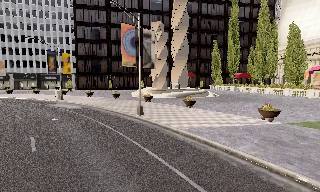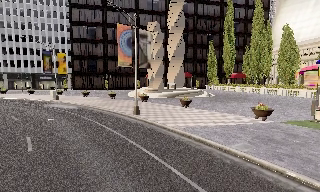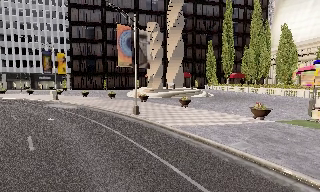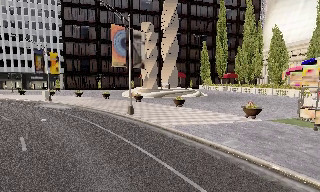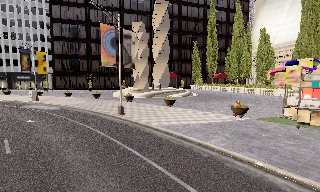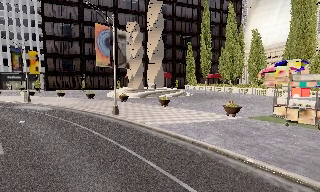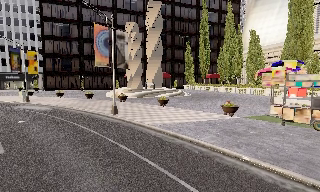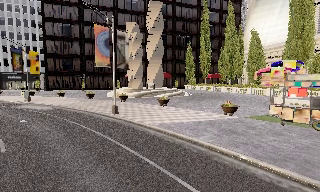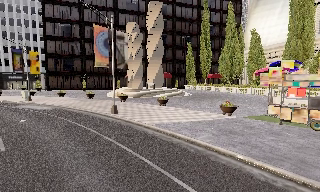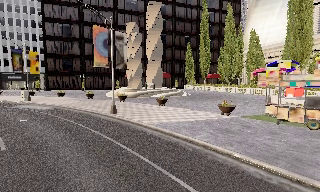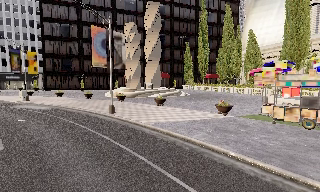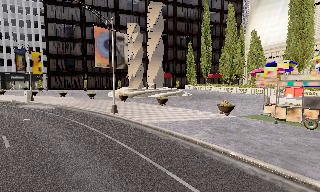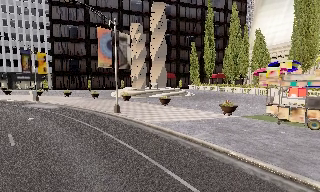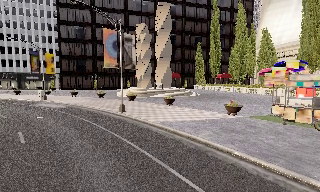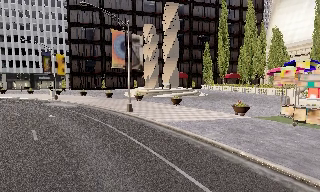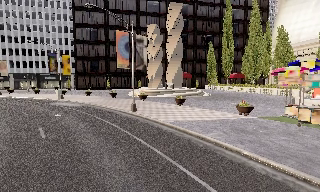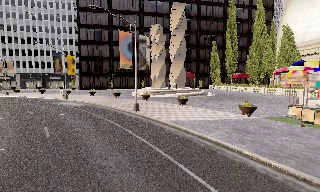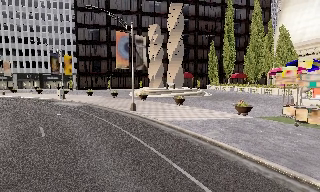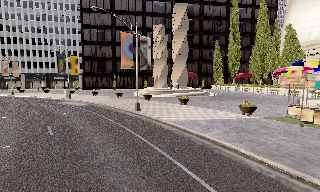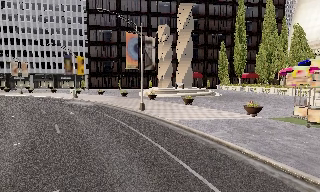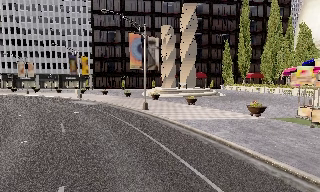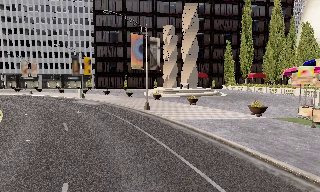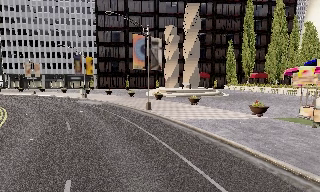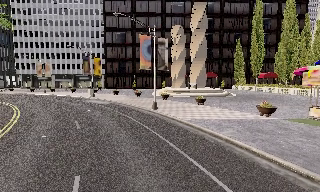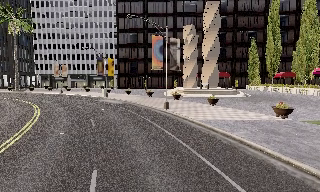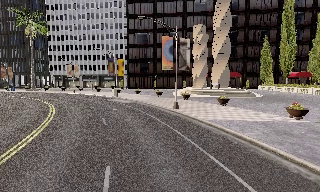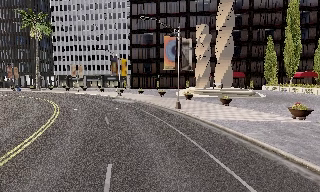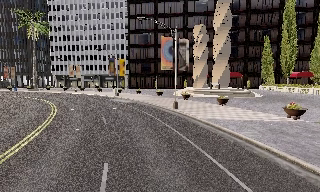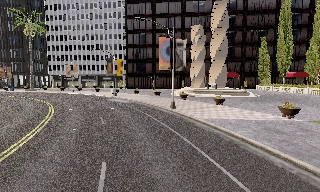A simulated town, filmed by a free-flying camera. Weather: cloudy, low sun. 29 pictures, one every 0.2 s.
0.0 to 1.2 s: The camera travels backward, about 0.5 m, so what stands in front gets smaller.
1.2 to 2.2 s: The camera shifts only a little, or ends up much as it began.
2.2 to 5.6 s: The camera pans to its left, which is counterclockwise from overhead, by about 25 degrees. It travels backward and to its right, about 2 m, so what stands in front gets smaller.
The film runs backward here.
